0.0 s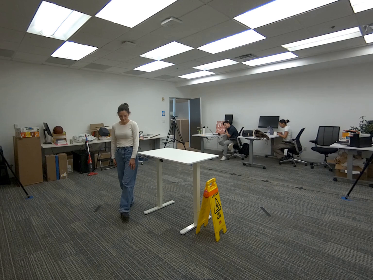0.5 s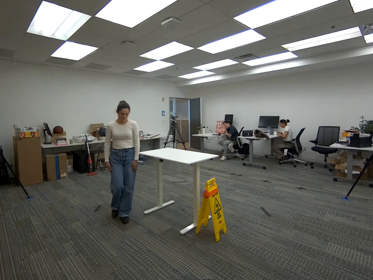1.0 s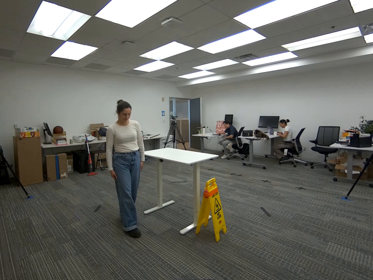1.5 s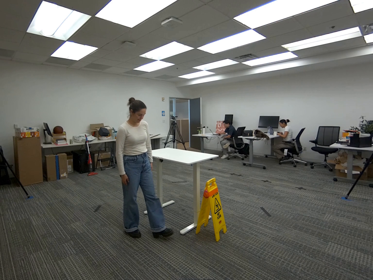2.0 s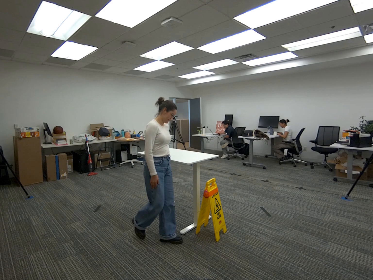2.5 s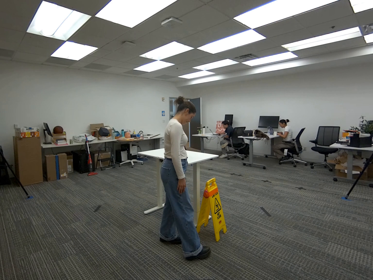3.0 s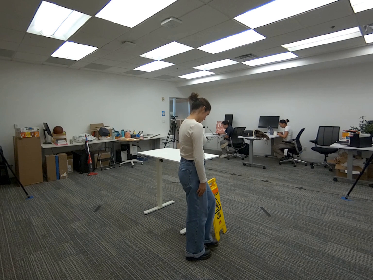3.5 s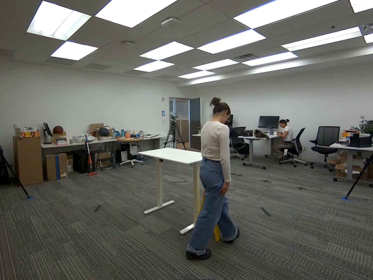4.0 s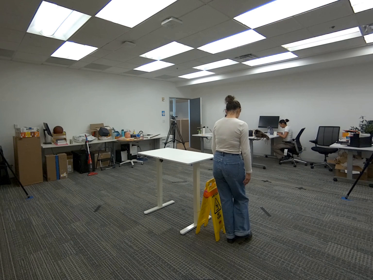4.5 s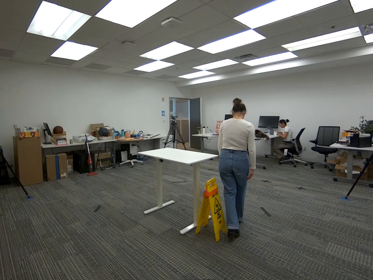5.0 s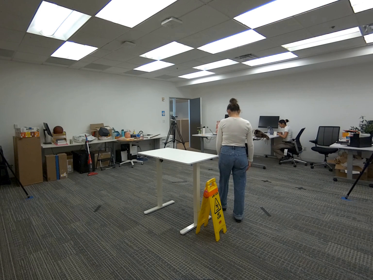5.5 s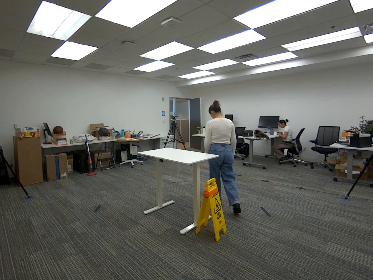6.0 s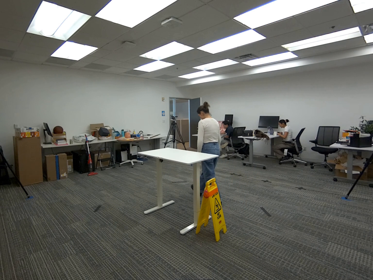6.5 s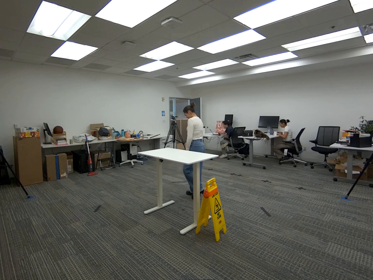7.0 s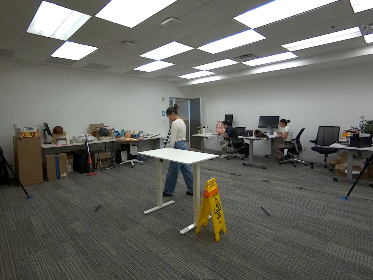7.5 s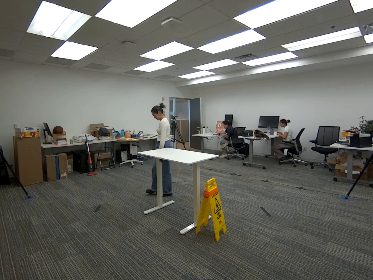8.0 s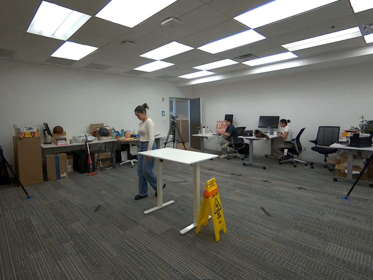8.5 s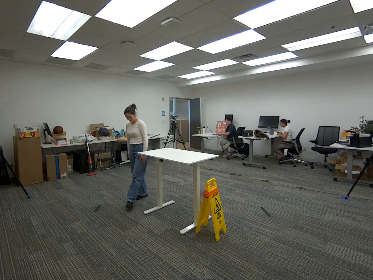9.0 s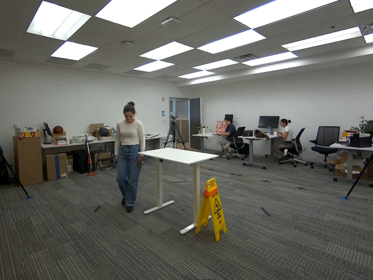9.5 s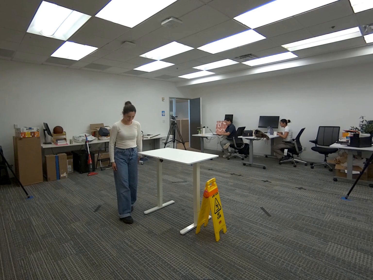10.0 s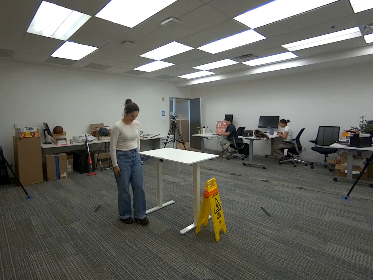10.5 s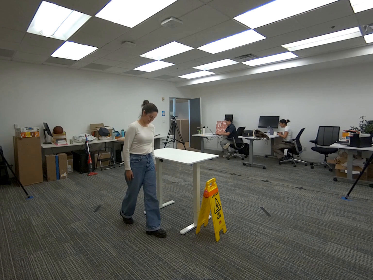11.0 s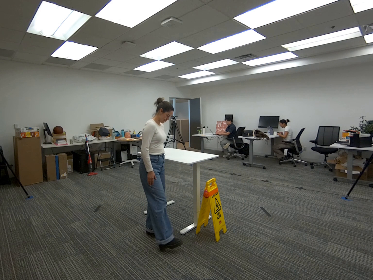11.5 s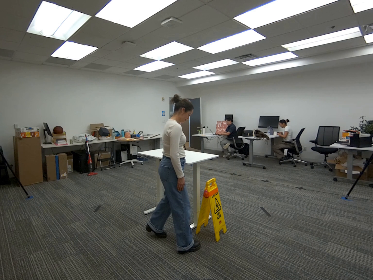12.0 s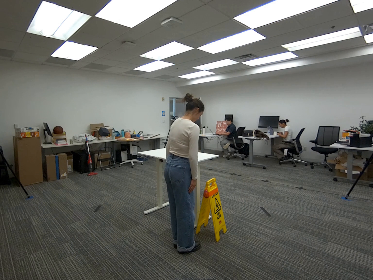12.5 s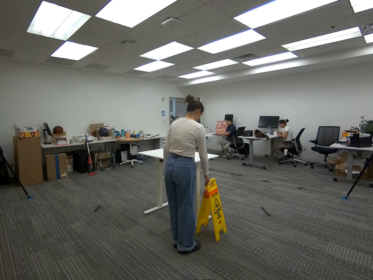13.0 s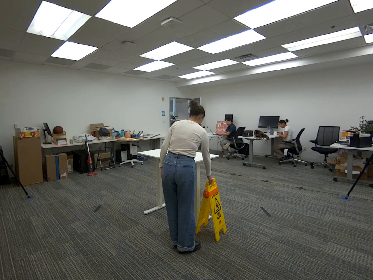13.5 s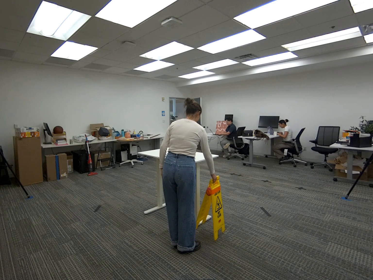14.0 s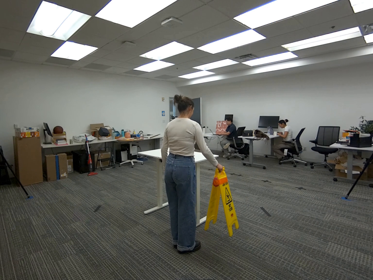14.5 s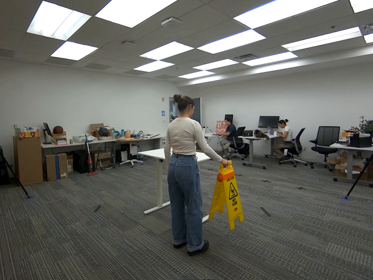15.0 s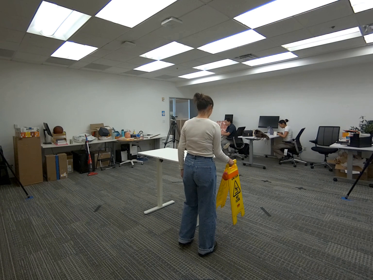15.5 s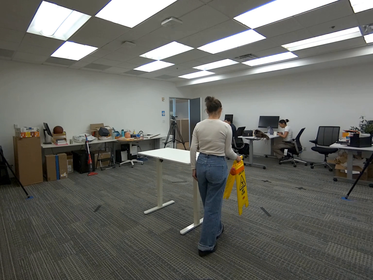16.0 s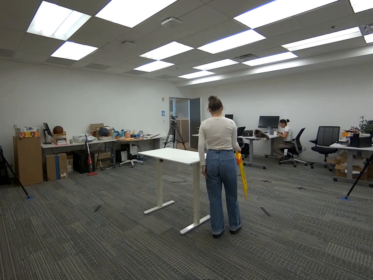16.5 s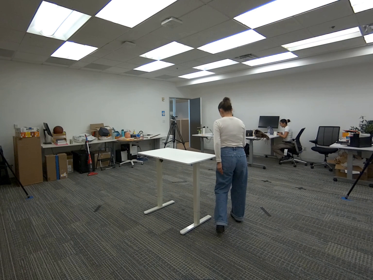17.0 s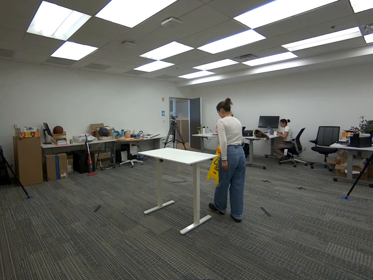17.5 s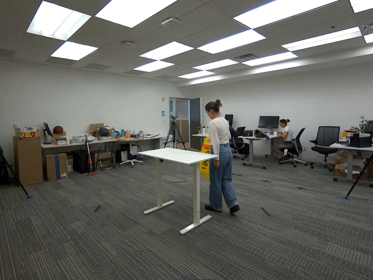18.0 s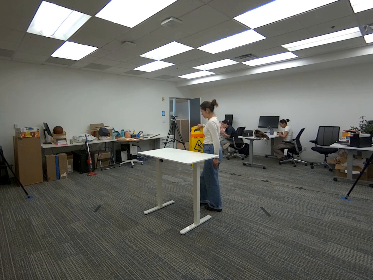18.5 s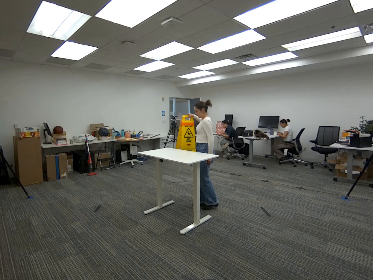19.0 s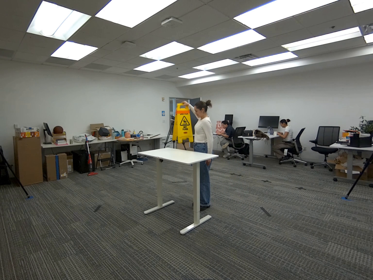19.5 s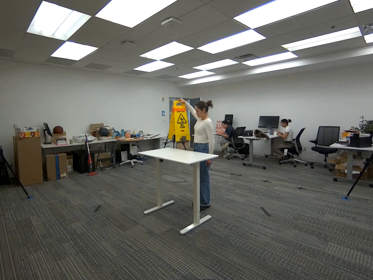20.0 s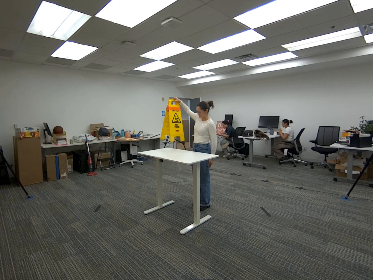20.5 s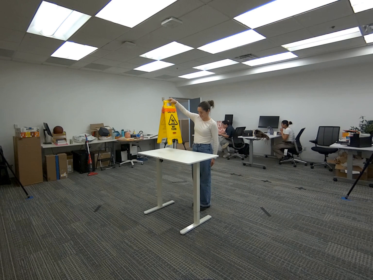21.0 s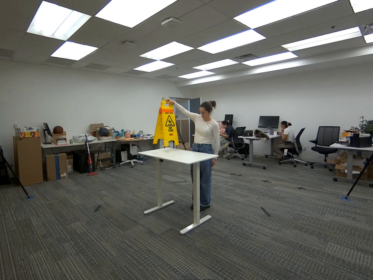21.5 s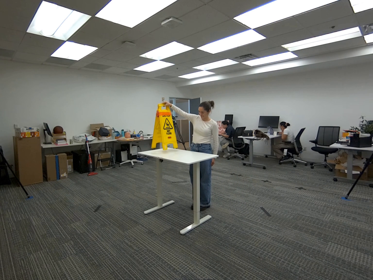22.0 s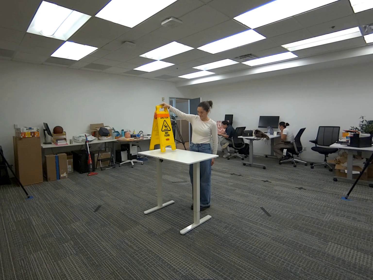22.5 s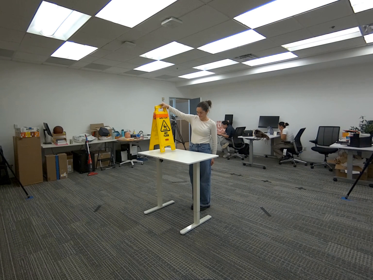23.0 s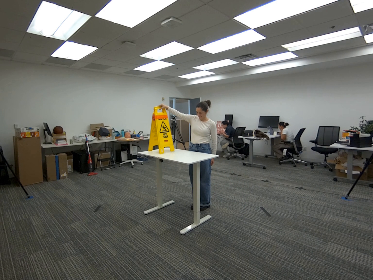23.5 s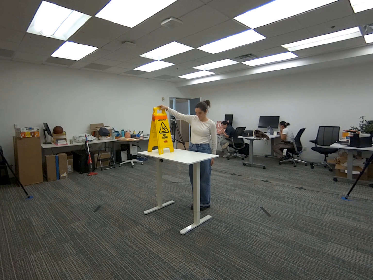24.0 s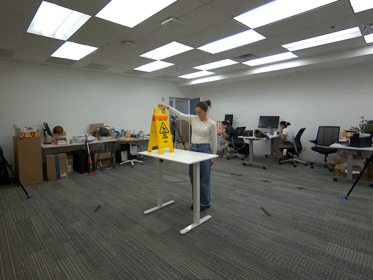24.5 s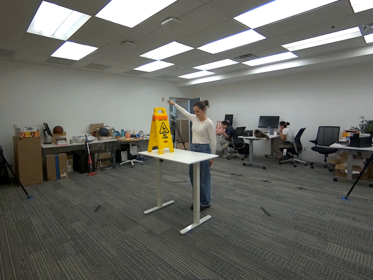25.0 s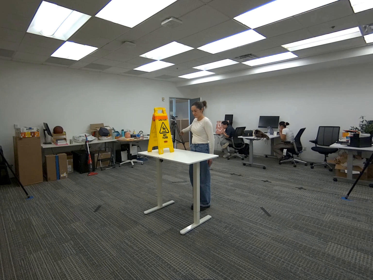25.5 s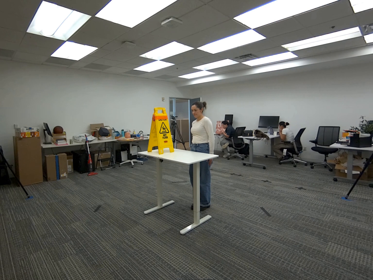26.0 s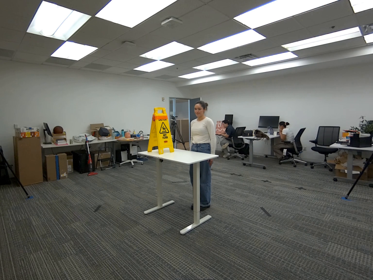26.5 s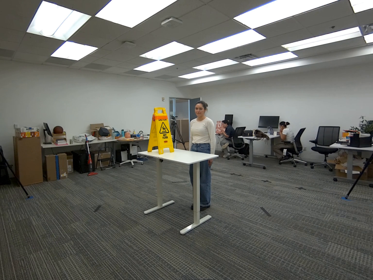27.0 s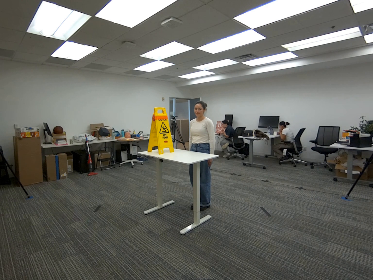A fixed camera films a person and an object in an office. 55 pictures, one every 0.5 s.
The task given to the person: Walk to the wet floor sign on the ground standing upright, pick it up with one hand, hold and walk to the white desk and place the sign on top of the desk.
